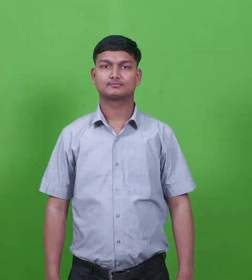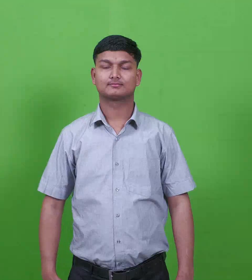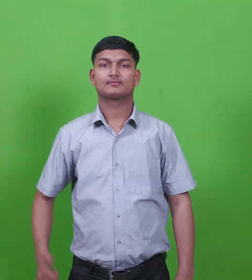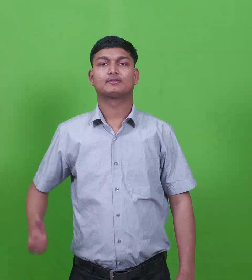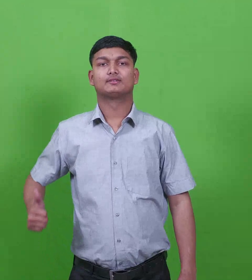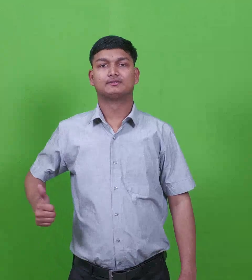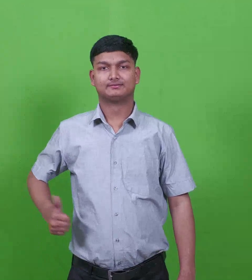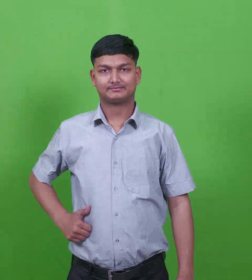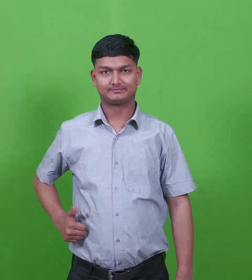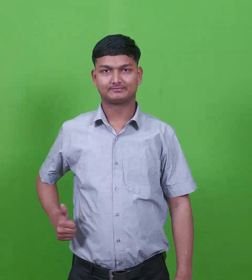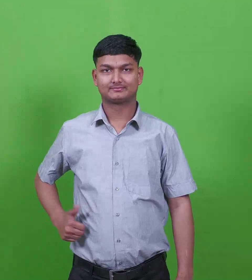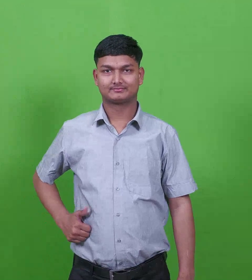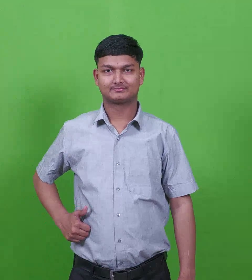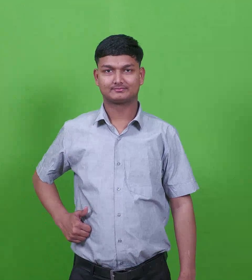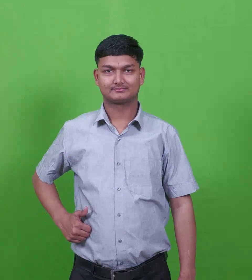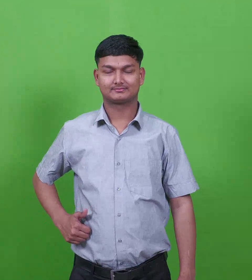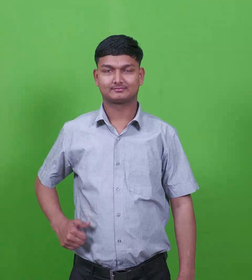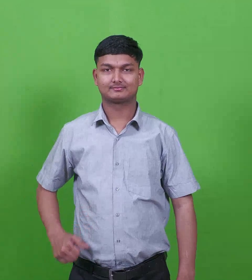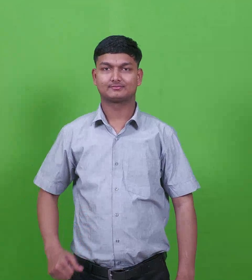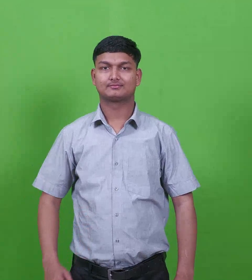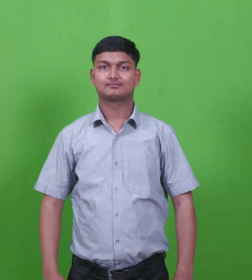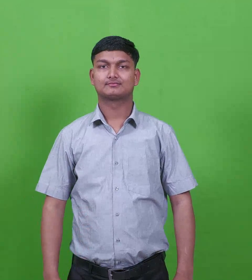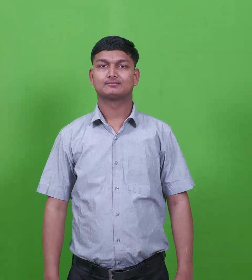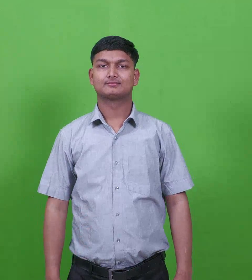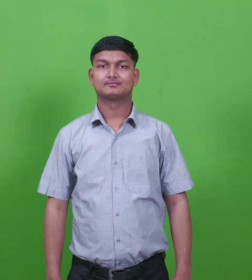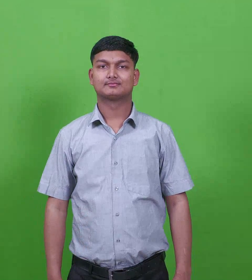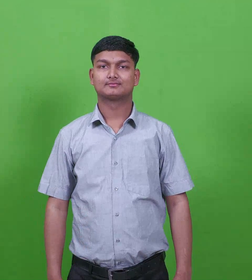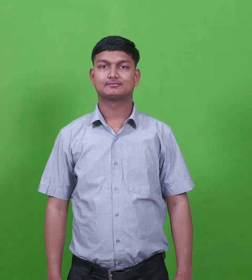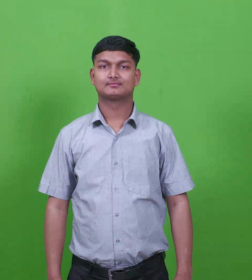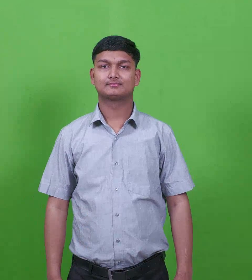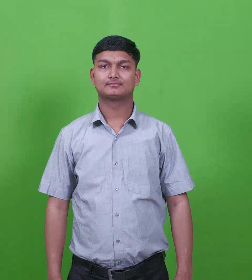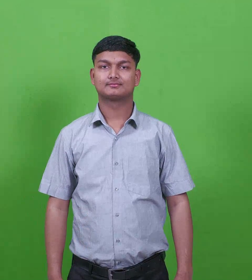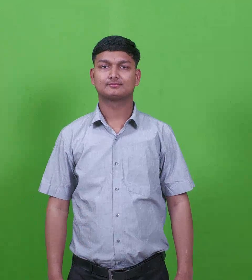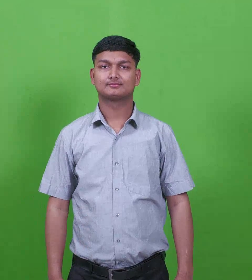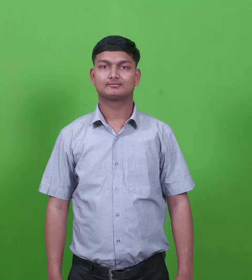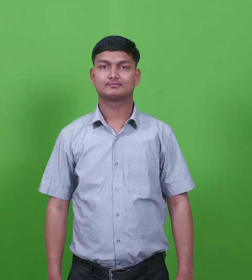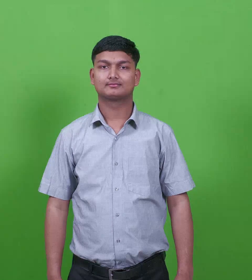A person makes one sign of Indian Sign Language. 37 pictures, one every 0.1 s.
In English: asher
